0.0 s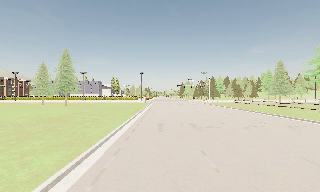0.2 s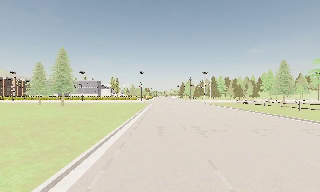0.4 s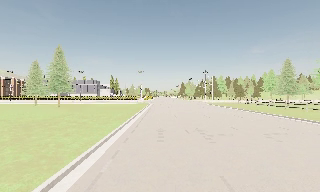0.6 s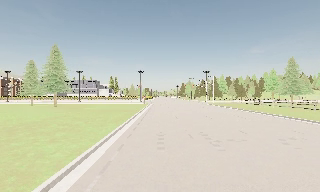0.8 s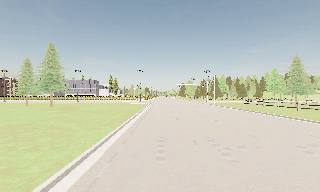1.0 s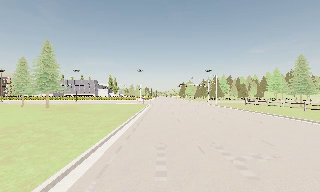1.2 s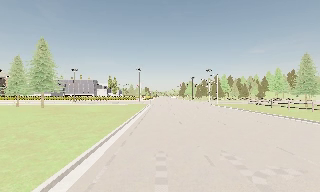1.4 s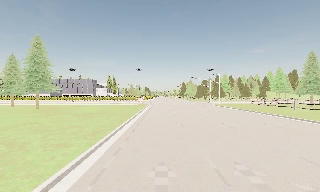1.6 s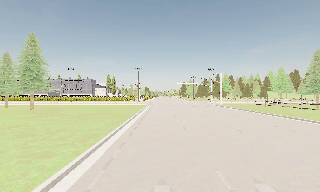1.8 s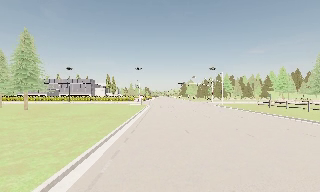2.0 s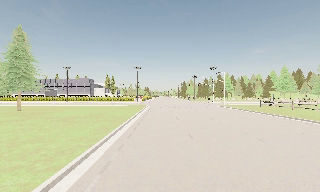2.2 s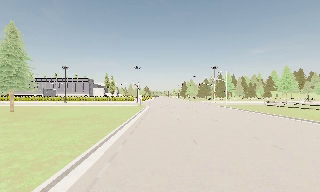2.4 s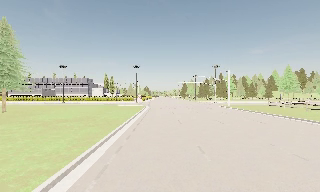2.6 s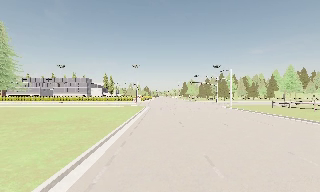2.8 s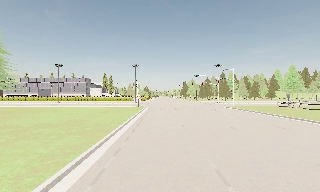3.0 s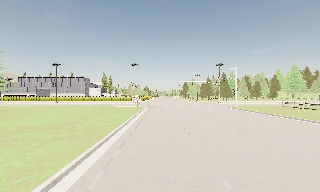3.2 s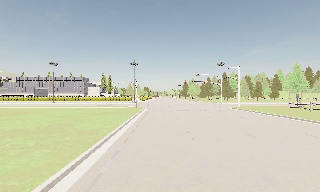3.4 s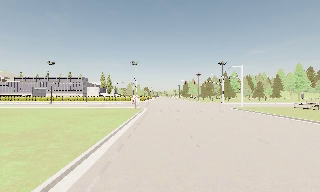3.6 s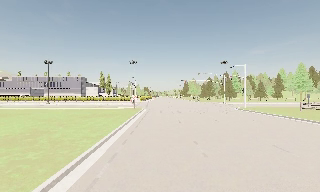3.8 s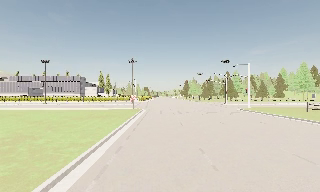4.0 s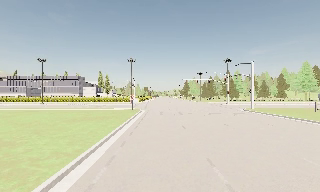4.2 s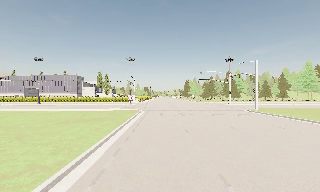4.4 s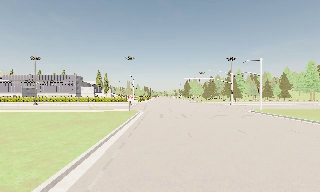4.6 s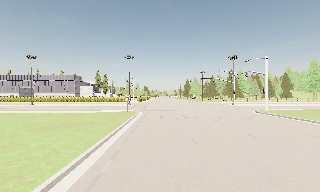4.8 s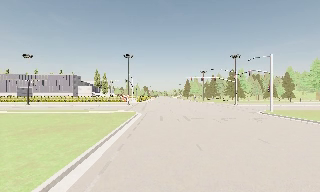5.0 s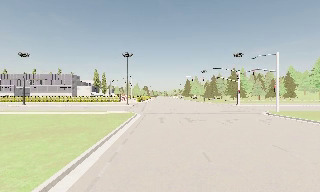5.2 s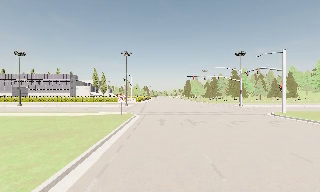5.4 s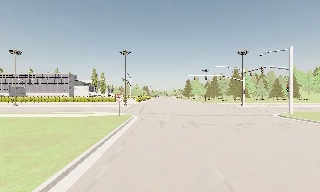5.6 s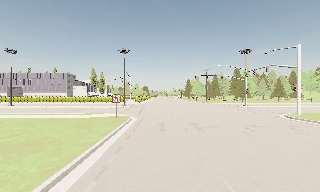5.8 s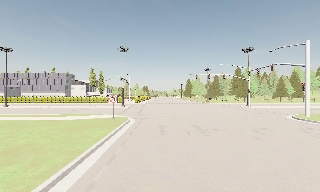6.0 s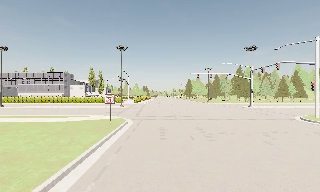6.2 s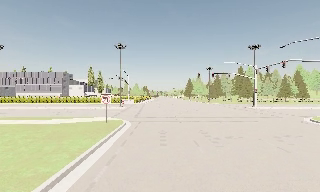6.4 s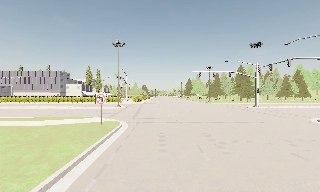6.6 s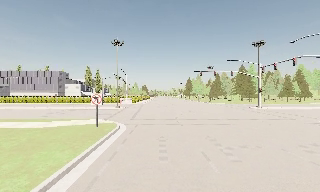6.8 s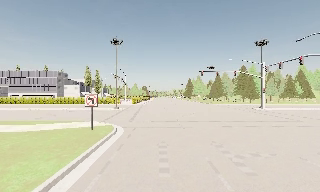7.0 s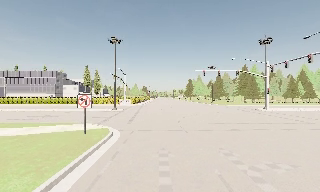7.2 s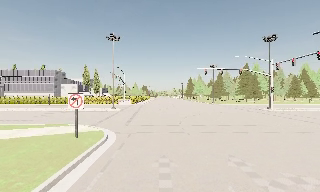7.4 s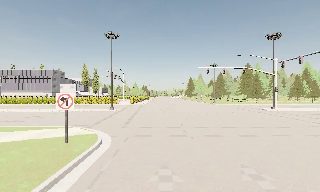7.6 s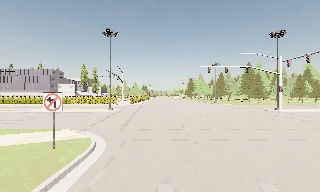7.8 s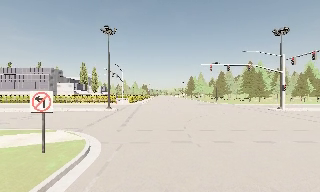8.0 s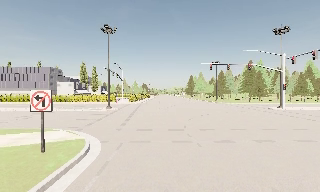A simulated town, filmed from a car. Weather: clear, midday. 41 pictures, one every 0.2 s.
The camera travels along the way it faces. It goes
forward.
0.0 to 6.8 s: The camera travels forward, about 35 m, so what stands in front looms larger.
6.8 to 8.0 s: The camera travels forward, about 4.5 m, so what stands in front looms larger. It loses speed.
The film runs forward here.
